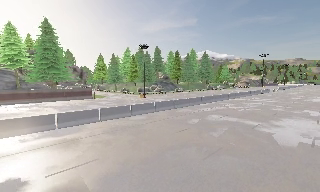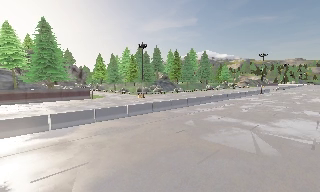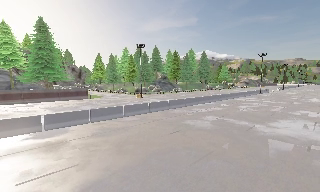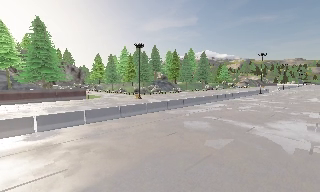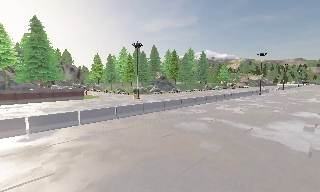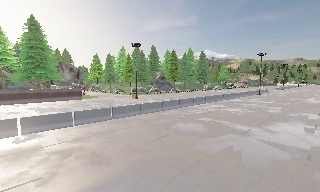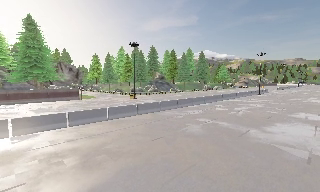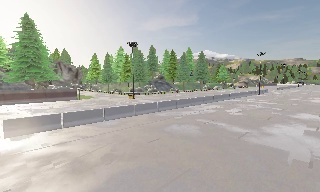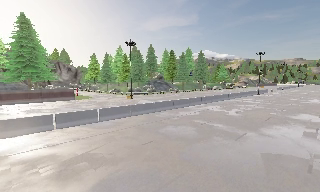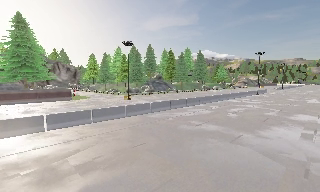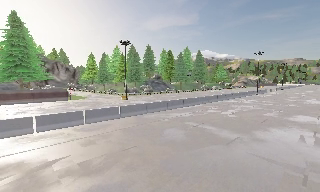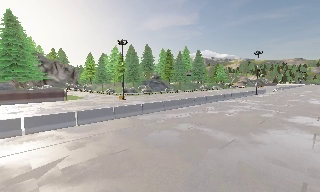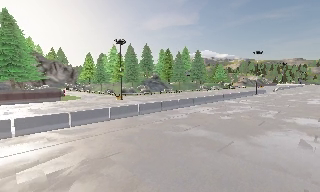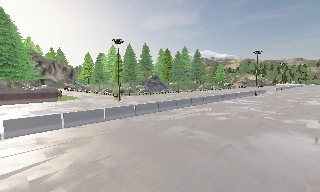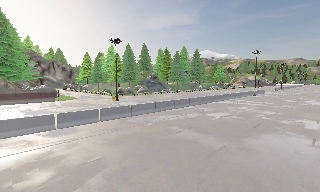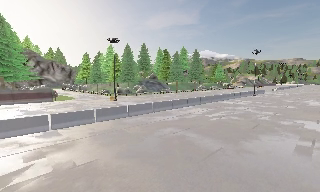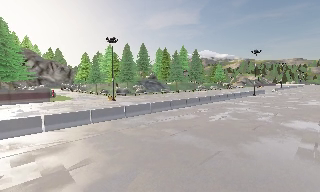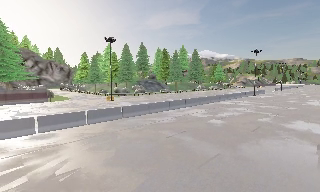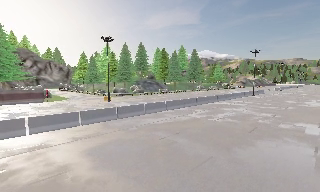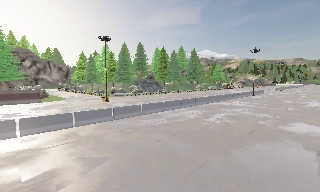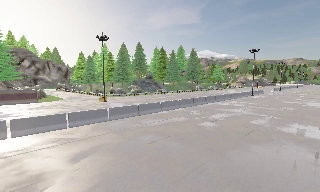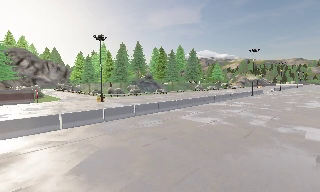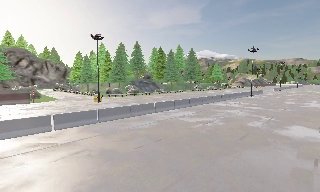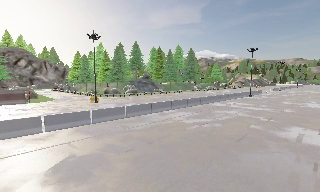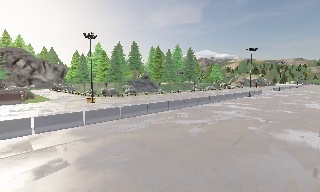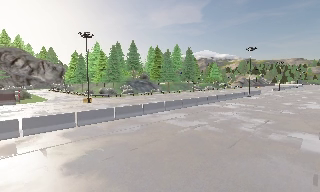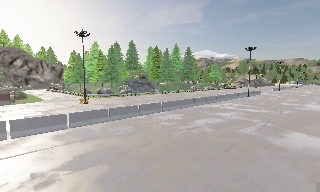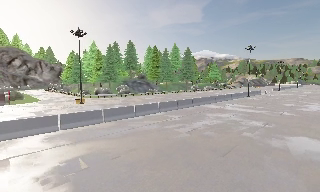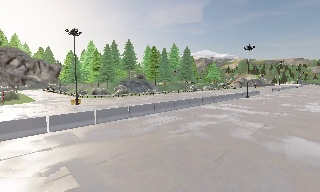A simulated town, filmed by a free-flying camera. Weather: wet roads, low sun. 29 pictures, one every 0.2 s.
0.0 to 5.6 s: The camera travels forward and to its right, about 14 m, so what stands in front looms larger.
The film runs forward here.
